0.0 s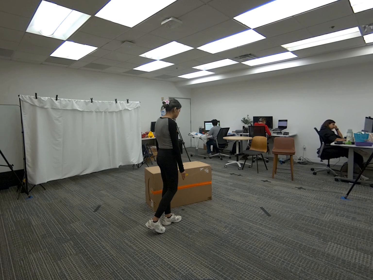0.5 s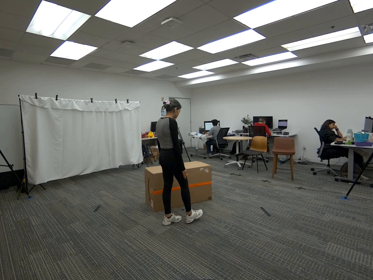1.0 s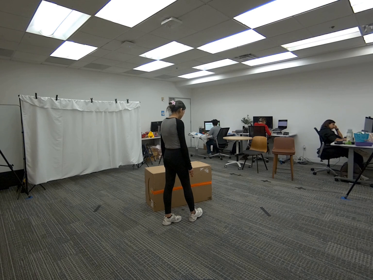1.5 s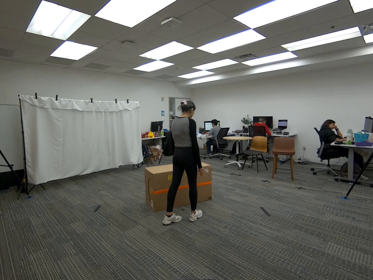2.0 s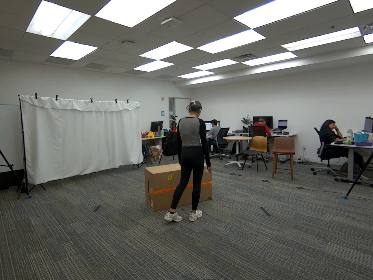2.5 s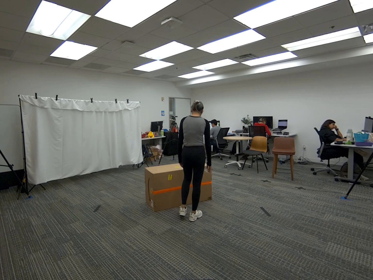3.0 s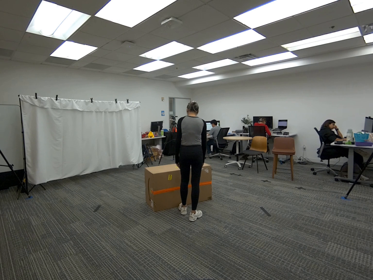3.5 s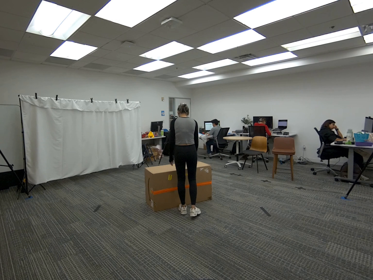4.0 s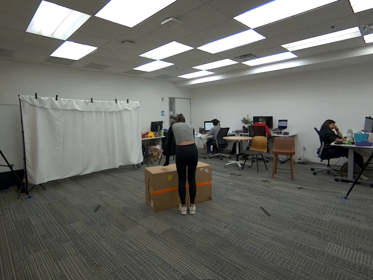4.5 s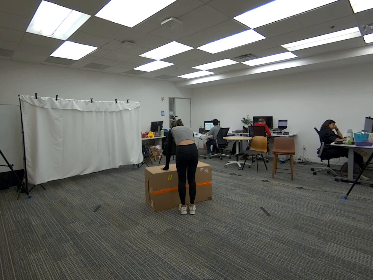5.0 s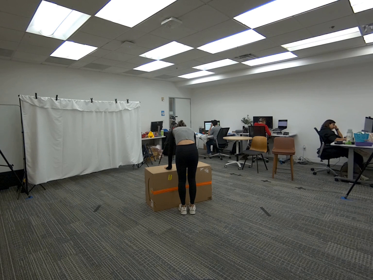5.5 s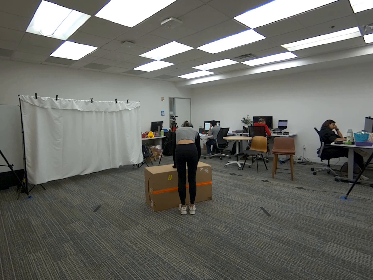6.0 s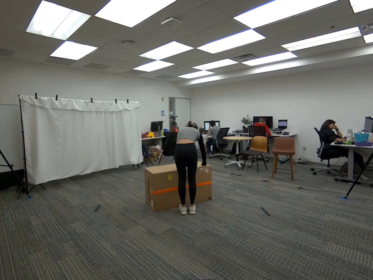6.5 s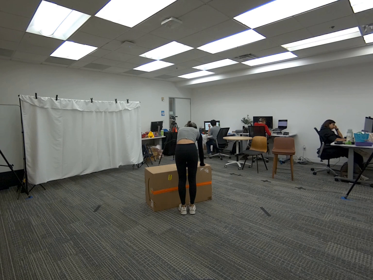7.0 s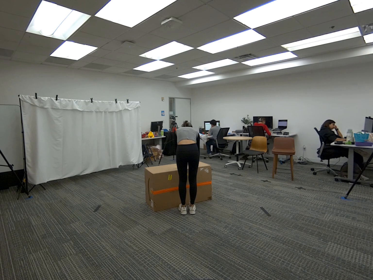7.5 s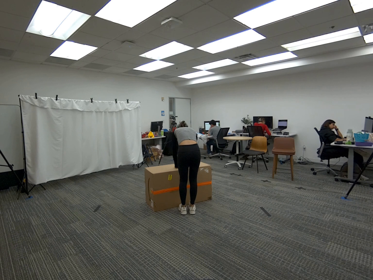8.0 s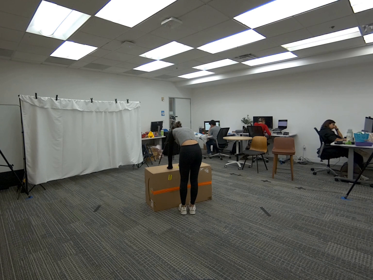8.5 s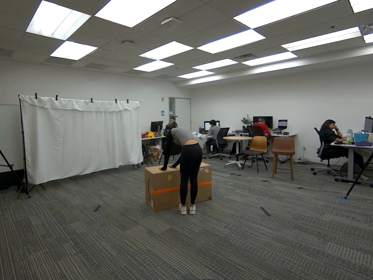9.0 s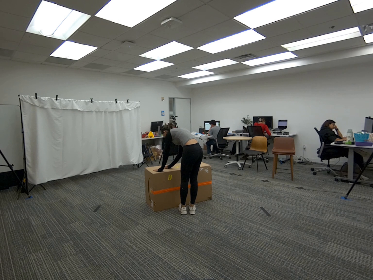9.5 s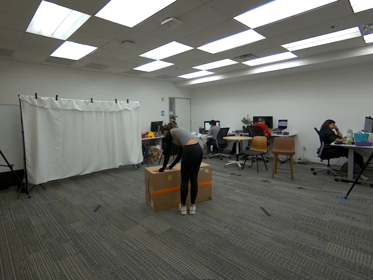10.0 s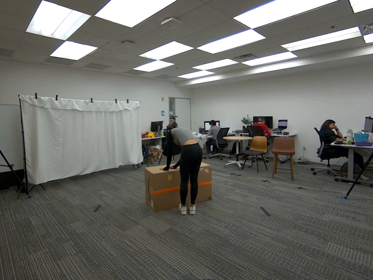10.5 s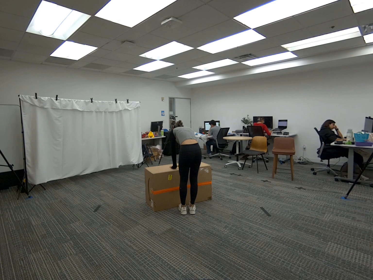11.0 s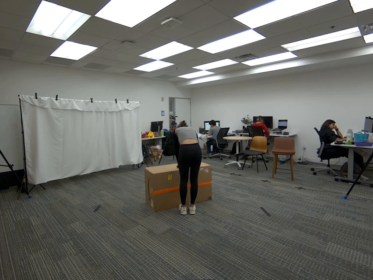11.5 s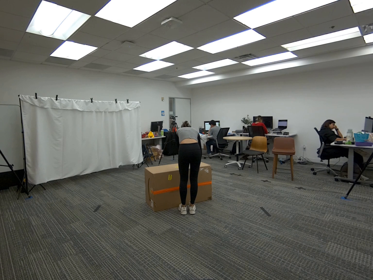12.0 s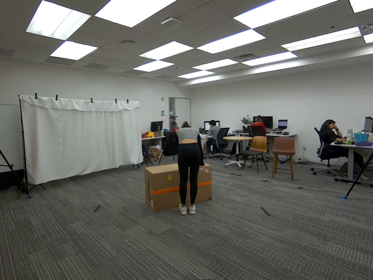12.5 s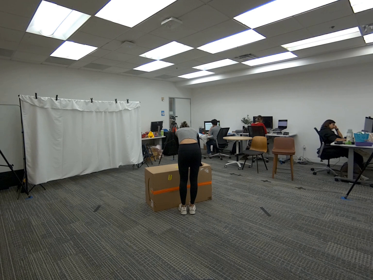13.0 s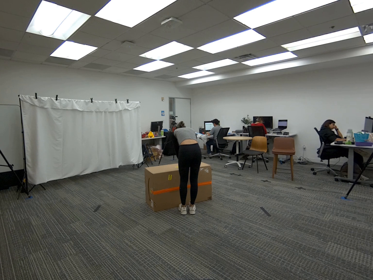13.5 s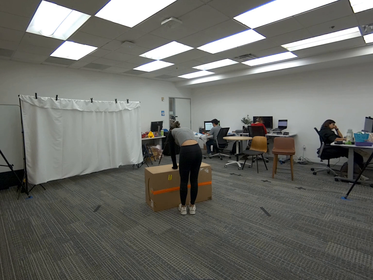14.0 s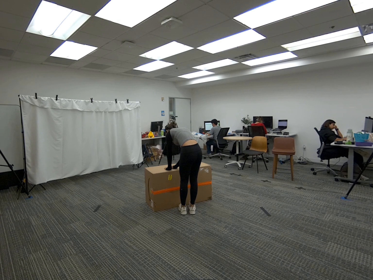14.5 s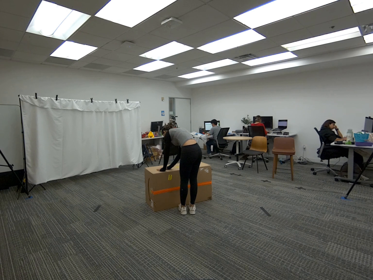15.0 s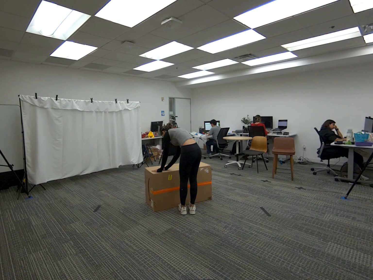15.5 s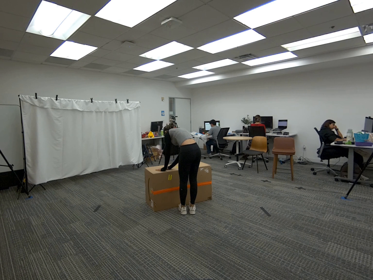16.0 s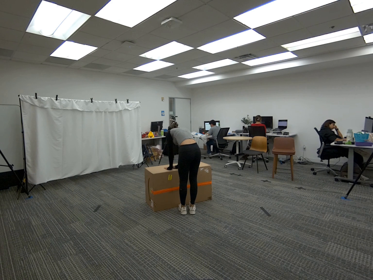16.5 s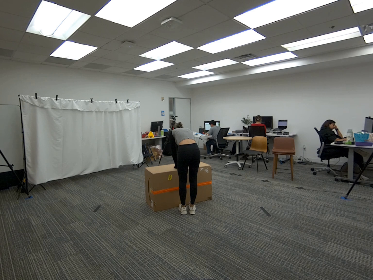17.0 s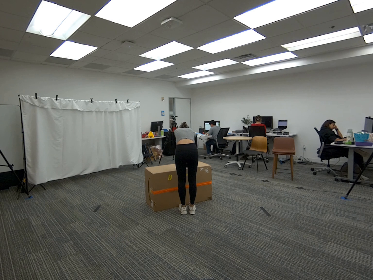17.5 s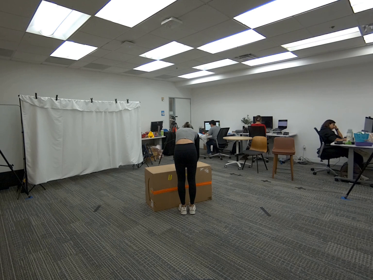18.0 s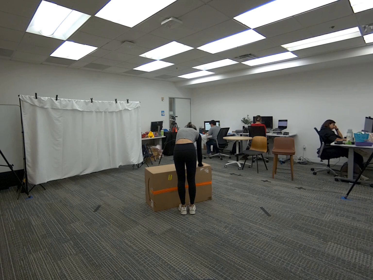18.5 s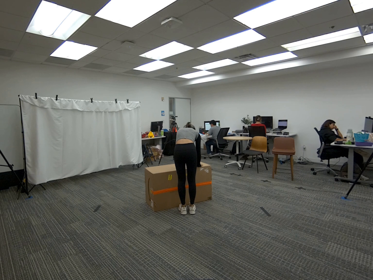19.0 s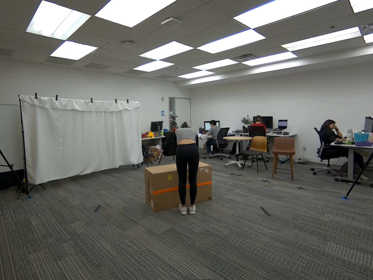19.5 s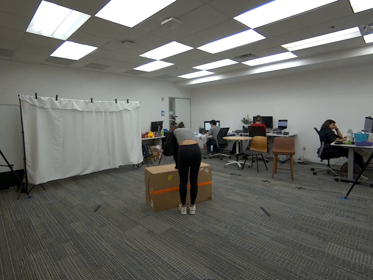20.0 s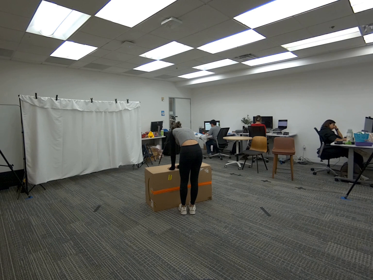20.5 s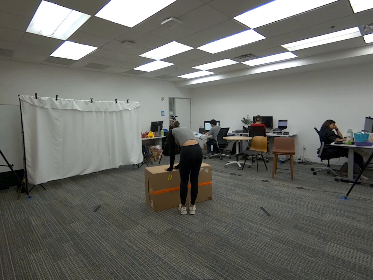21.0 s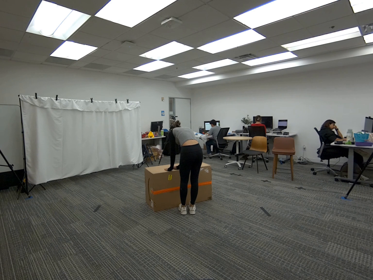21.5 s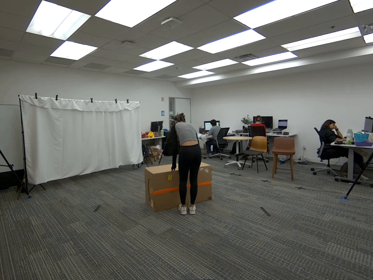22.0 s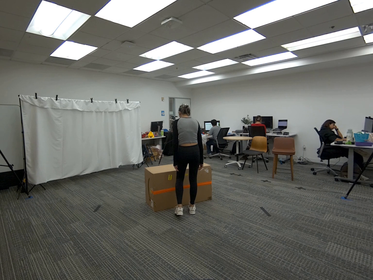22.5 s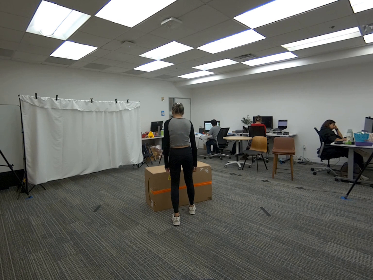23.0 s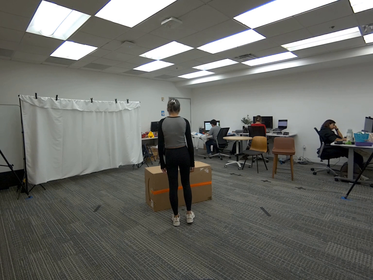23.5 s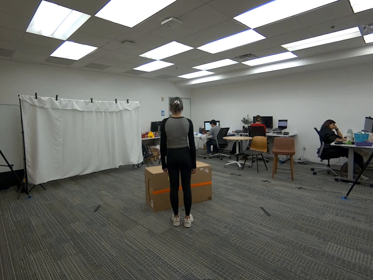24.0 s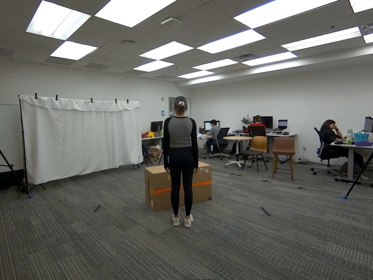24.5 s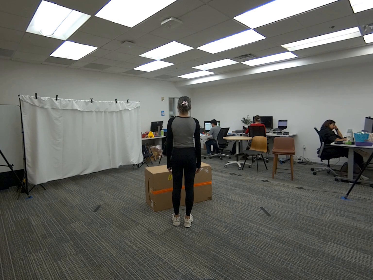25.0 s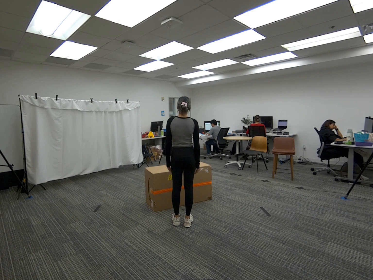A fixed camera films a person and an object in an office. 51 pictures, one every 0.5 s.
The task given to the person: Walk over to the giant cardboard box within the bounding area and use both hands to do wiping motions around the box as if you are removing dust. Step away when complete.
